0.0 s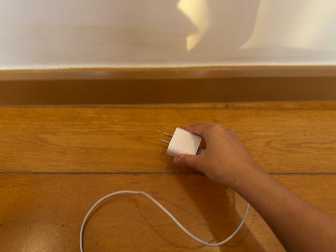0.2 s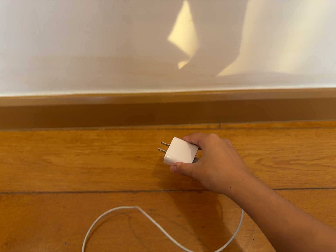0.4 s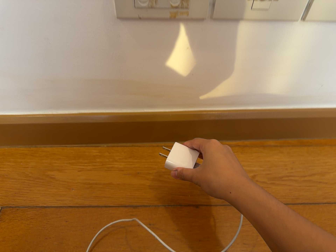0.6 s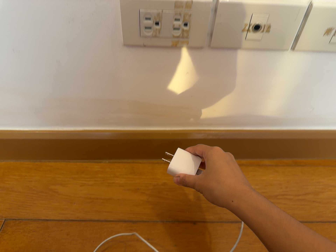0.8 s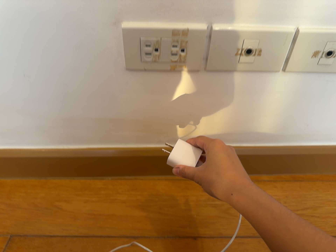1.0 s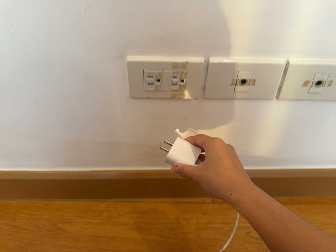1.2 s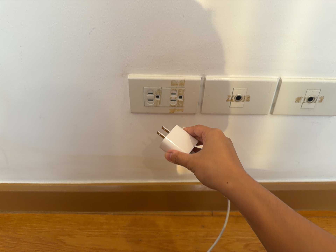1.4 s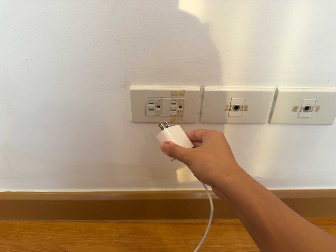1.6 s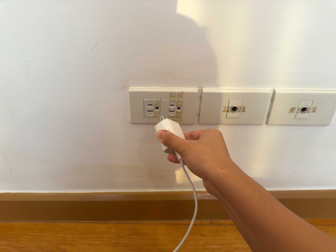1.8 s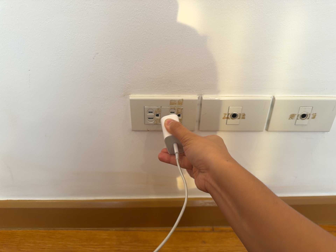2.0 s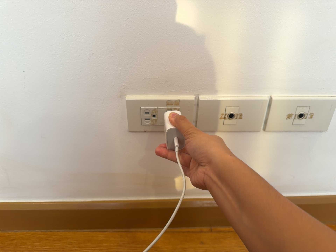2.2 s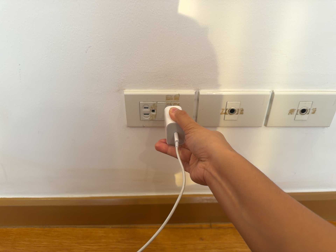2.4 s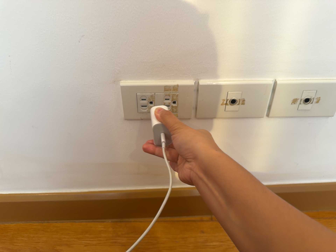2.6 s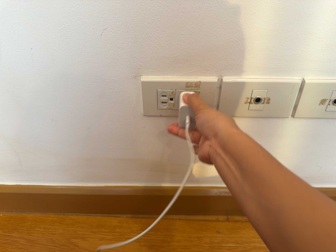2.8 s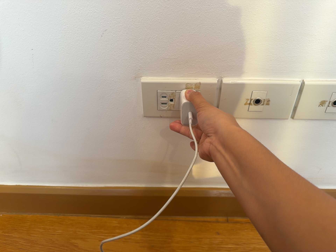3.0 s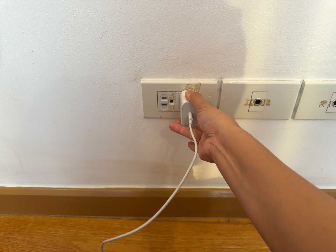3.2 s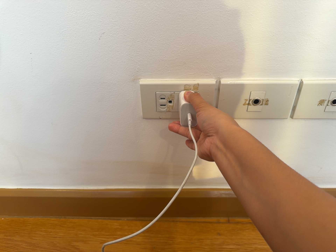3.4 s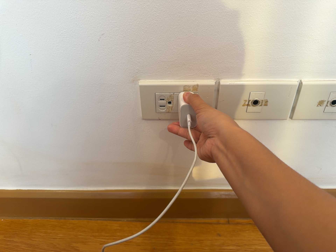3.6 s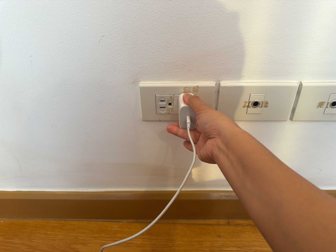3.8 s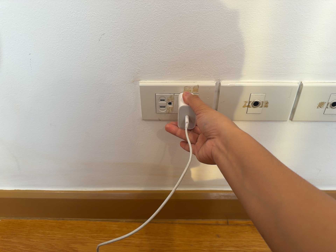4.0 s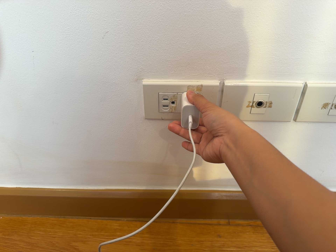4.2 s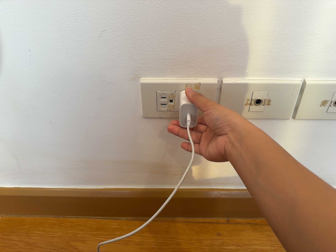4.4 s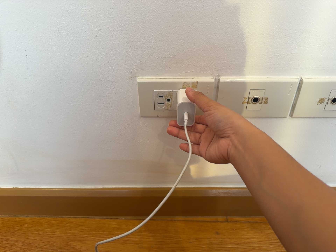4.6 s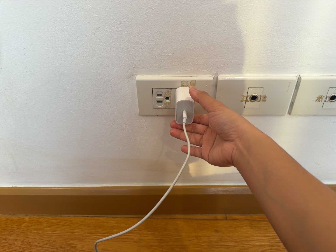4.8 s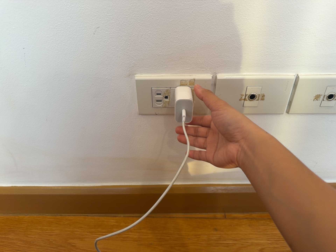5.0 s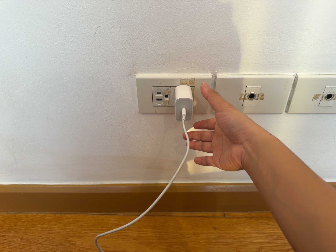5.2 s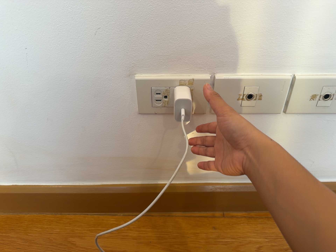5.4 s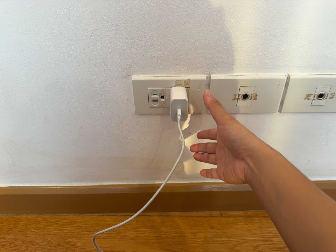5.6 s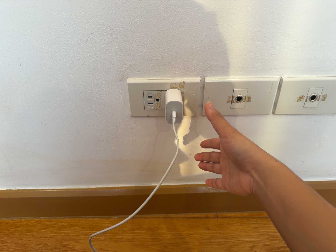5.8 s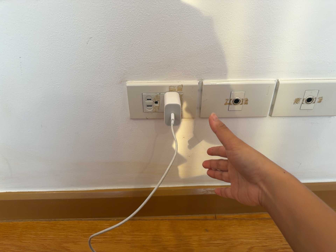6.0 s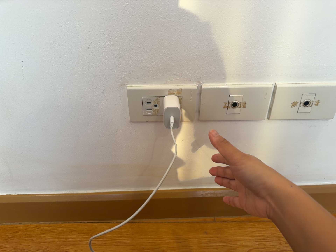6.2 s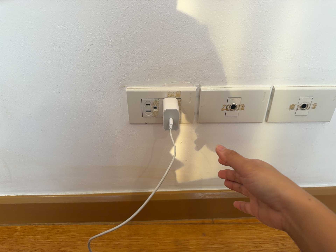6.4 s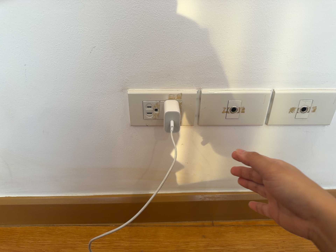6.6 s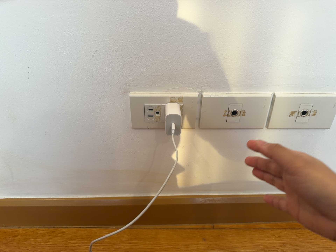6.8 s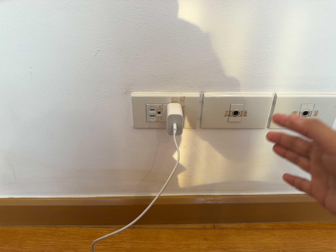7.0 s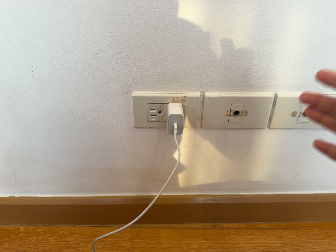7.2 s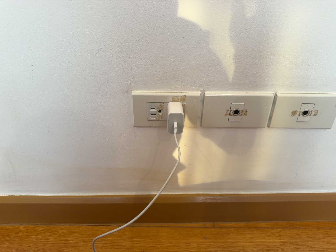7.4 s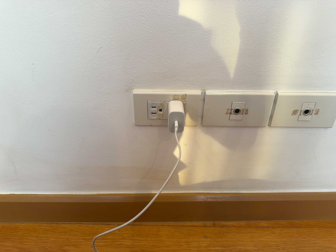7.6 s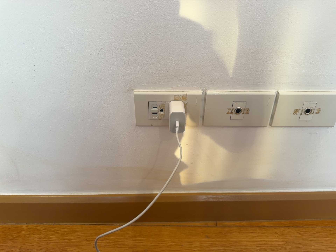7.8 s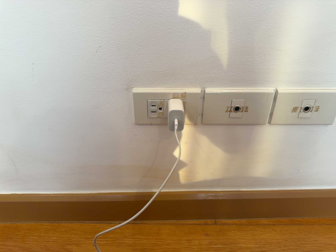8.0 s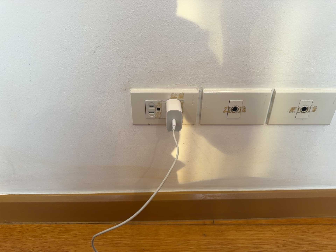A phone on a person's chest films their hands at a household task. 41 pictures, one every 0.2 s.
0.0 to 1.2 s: The camera travels backward, about 14 cm, so what stands in front gets smaller. Its aim tips toward the top of its view by about 25 degrees, and the scene shifts downward.
1.2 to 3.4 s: The camera shifts only a little, or ends up much as it began.
3.4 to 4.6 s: The camera keeps its place and its aim.
4.6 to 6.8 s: The camera shifts only a little, or ends up much as it began.
6.8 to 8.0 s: The camera keeps its place and its aim.
The film runs backward here.
